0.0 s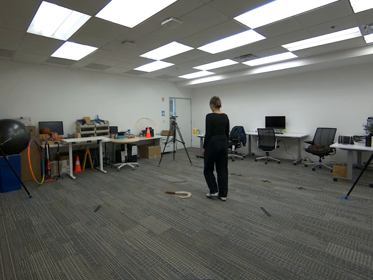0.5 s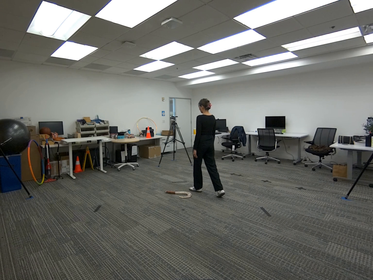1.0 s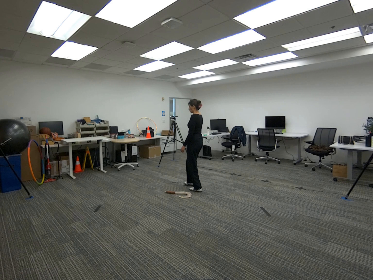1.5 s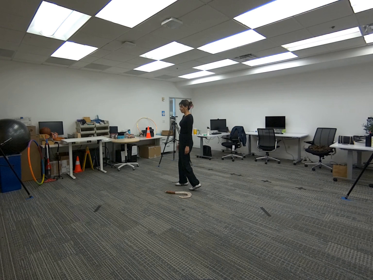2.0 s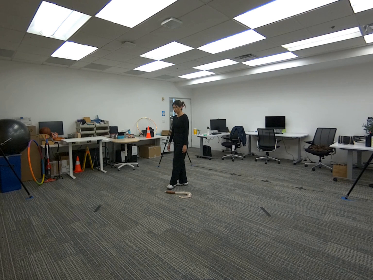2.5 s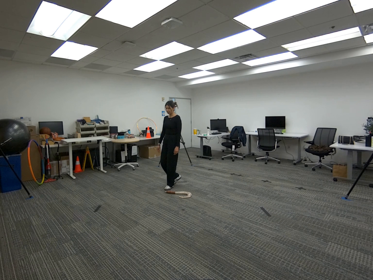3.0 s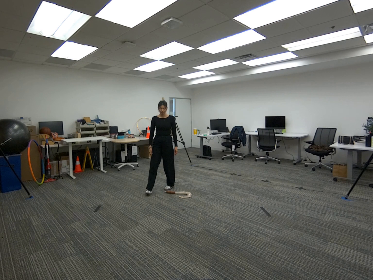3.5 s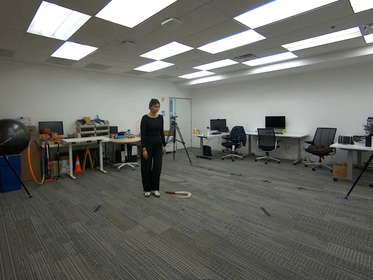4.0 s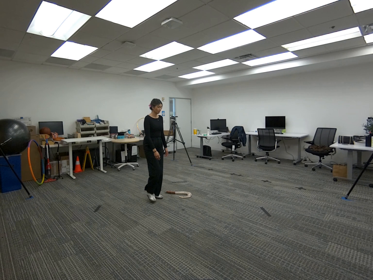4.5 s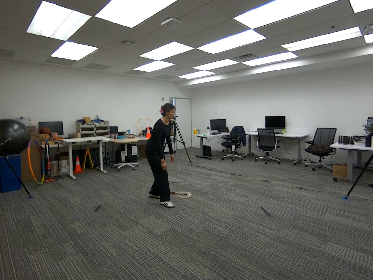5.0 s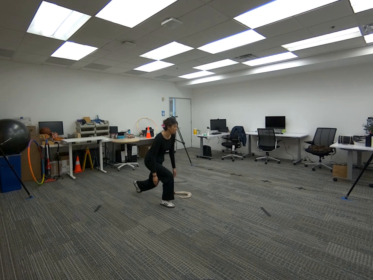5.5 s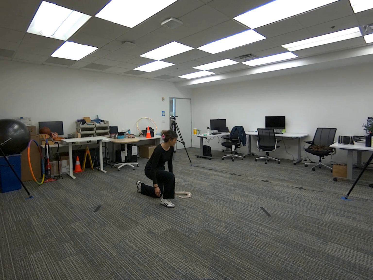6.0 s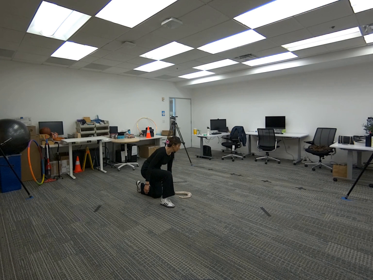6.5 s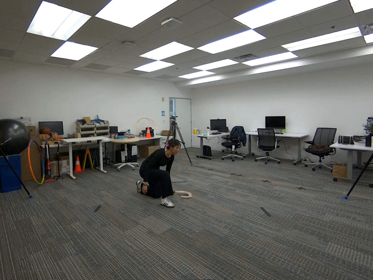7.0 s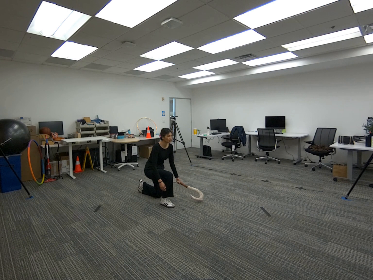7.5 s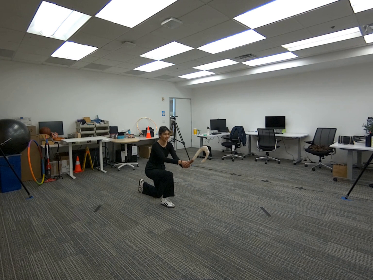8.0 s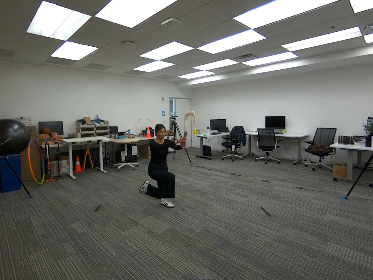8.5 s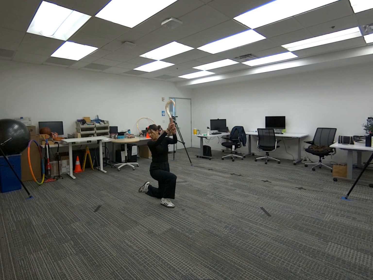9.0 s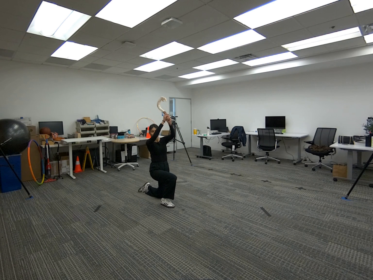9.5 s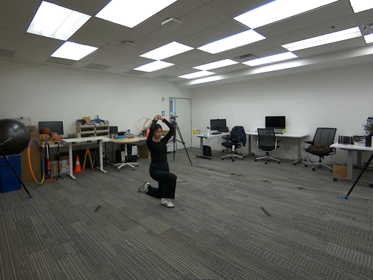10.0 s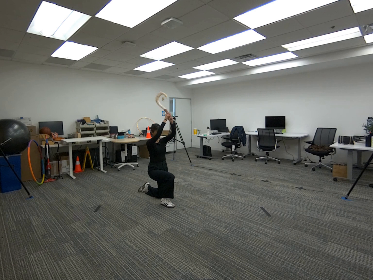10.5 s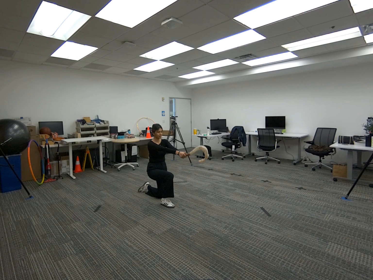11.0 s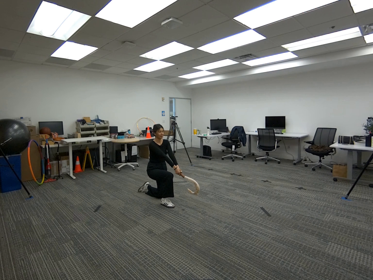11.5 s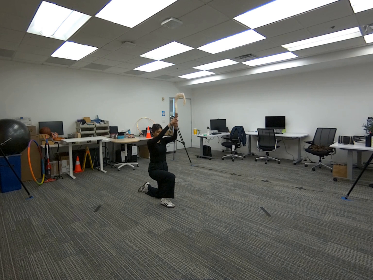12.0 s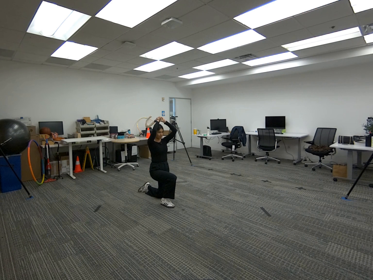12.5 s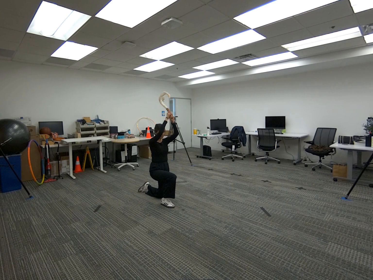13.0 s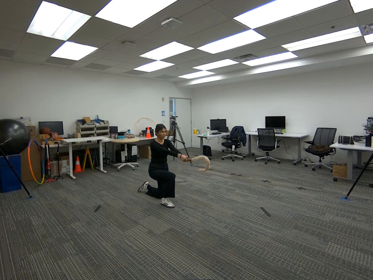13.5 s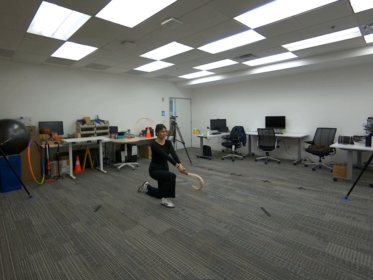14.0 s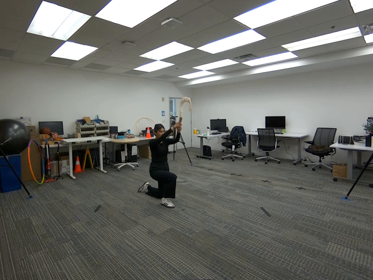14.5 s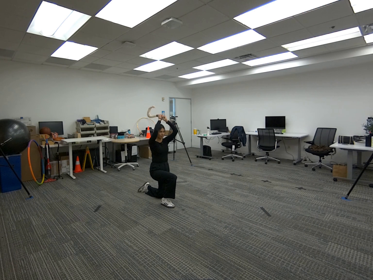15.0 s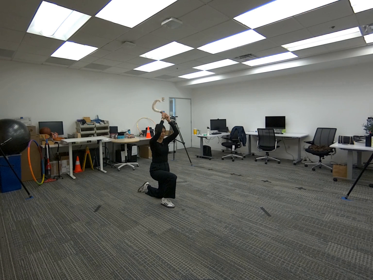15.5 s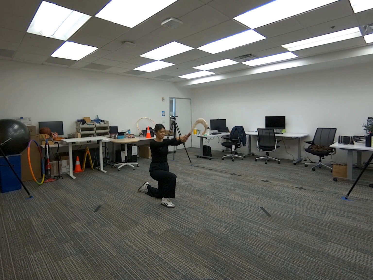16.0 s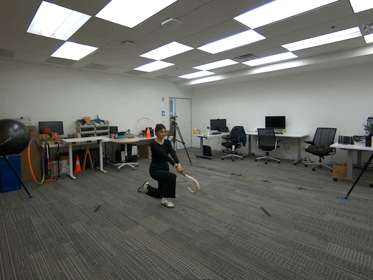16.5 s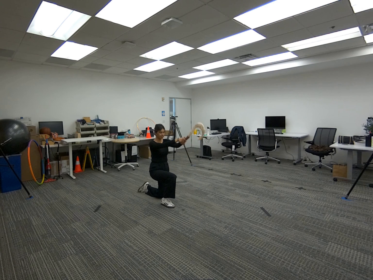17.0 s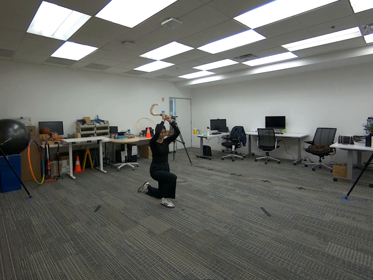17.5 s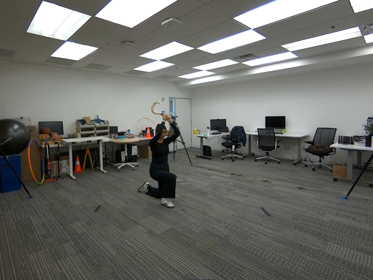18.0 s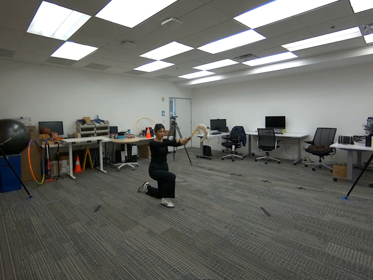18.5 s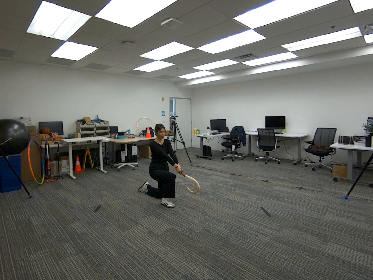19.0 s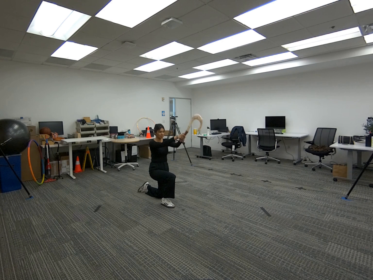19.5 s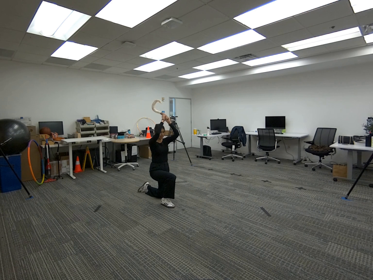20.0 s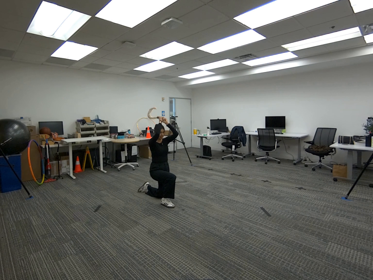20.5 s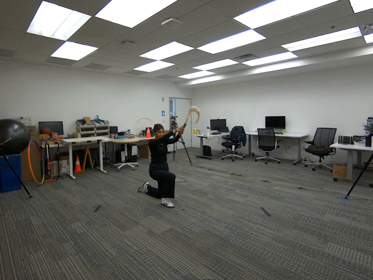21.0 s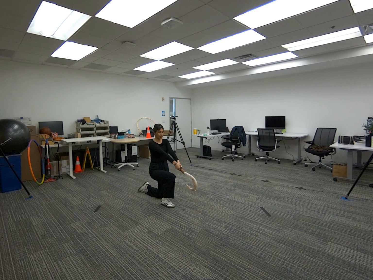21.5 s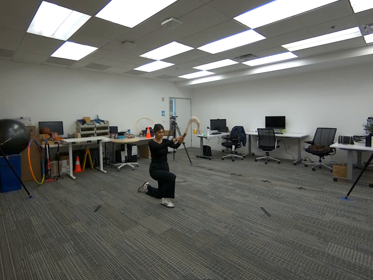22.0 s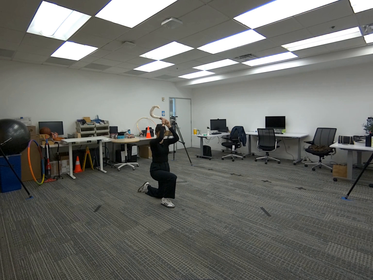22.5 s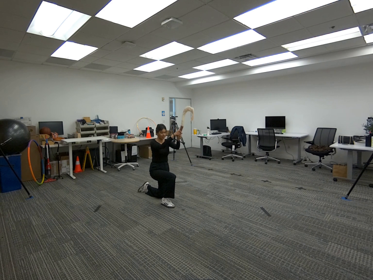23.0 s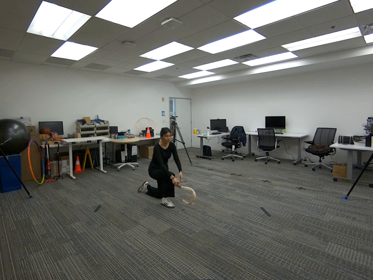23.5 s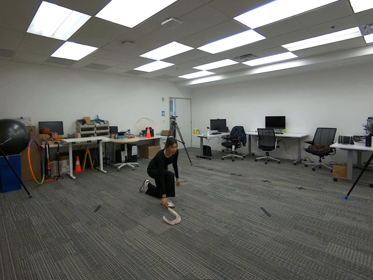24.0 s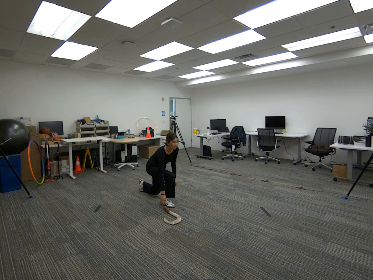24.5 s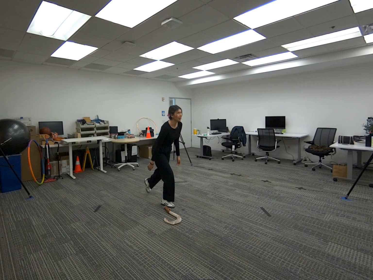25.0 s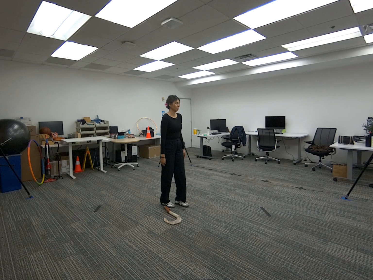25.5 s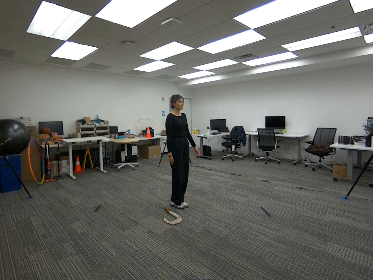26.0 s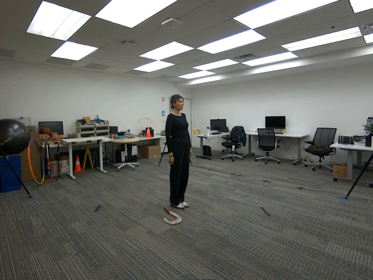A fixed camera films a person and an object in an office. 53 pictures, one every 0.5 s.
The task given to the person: Walk over to the Big Fish Hook and kneel on one knee and grasp the Big Fish Hook using one hand only. Bring the Big Fish Hook infront of you and using now both hands swing the Big Fish Hook up and then down. Continue until the end of the sequence and place the Big Fish Hook on the ground.
